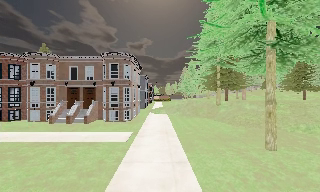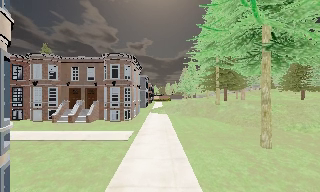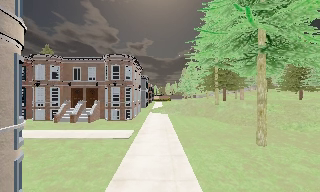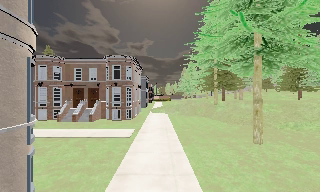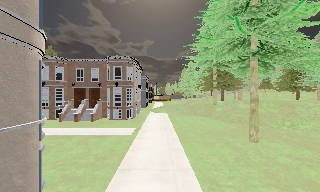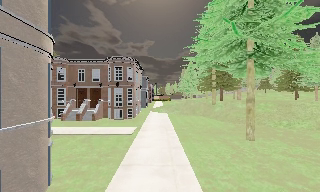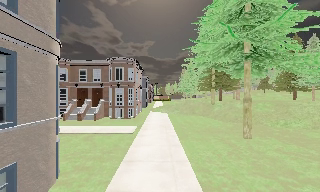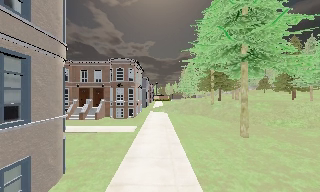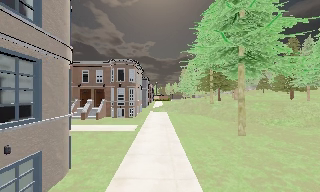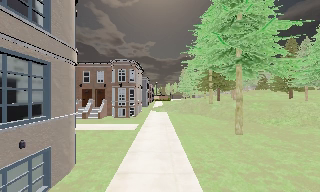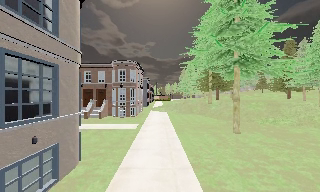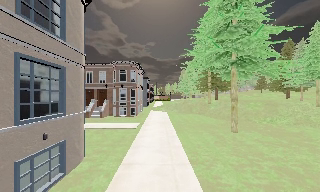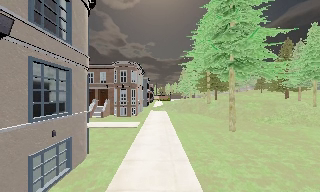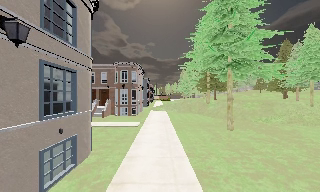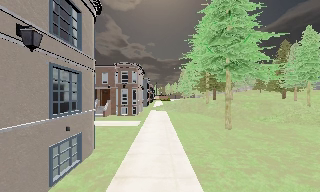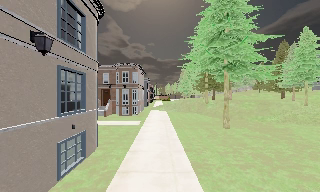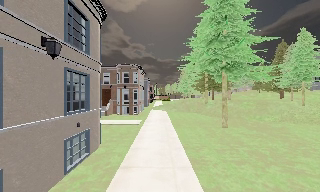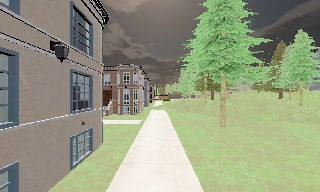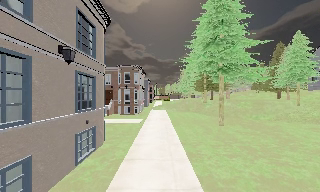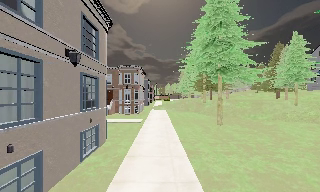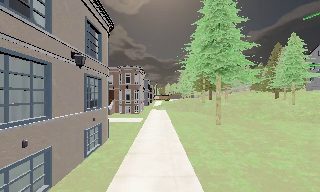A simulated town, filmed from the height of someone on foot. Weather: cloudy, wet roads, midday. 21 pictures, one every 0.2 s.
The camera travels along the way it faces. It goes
backward.
0.0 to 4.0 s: The camera travels backward, about 7 m, so what stands in front gets smaller.
The film runs backward here.
